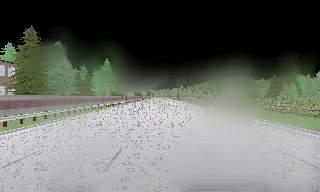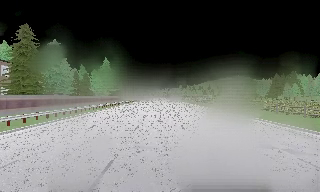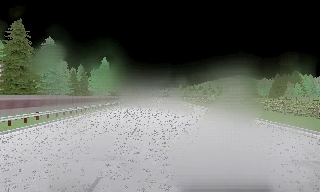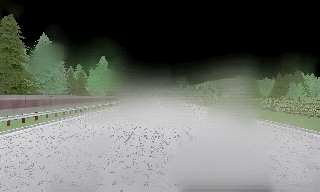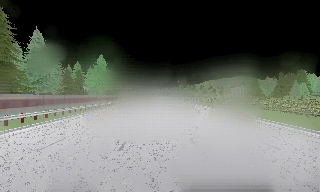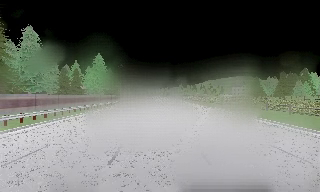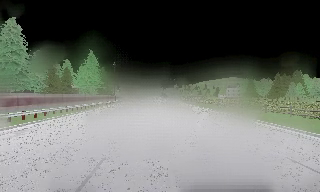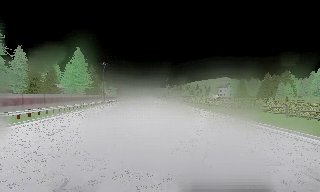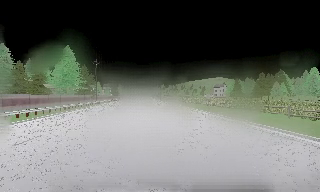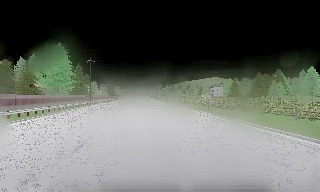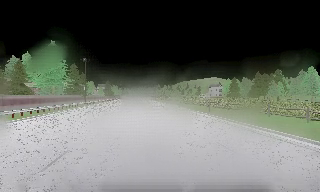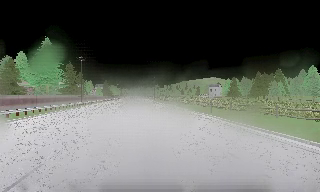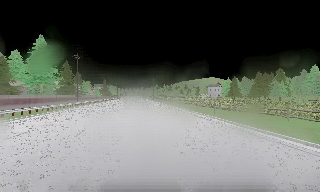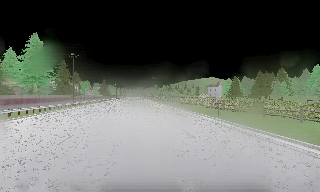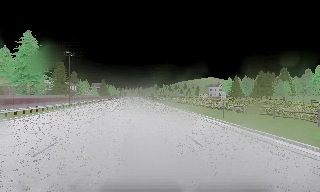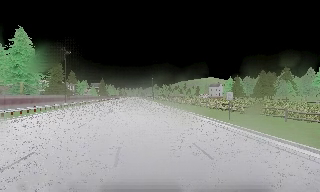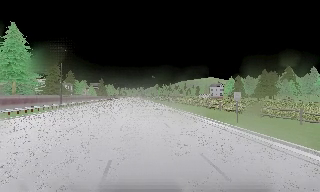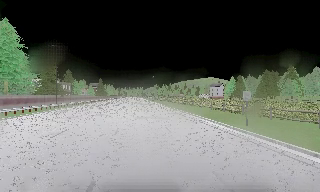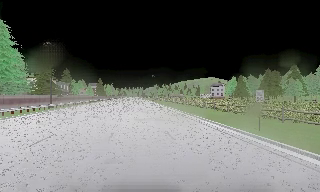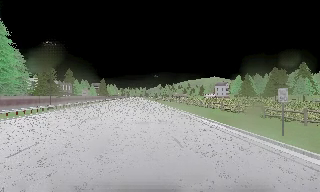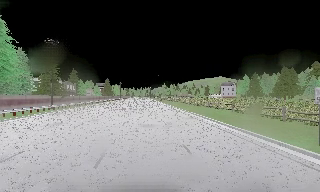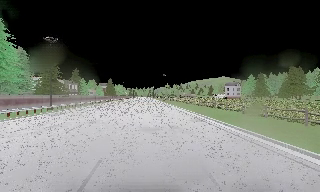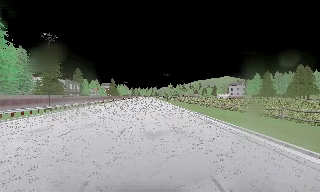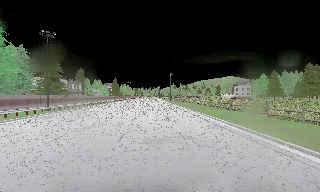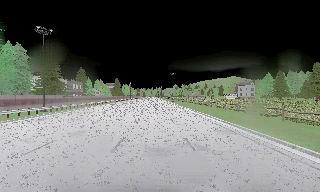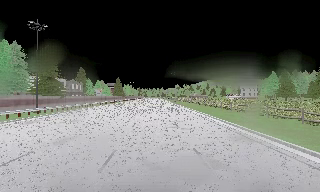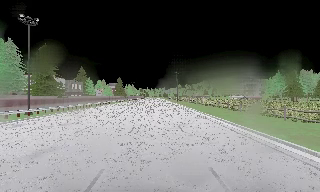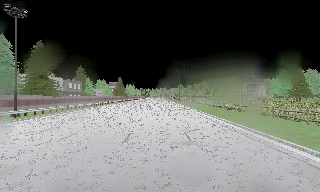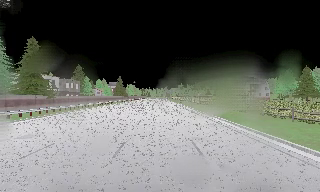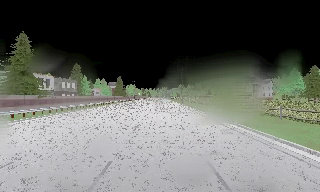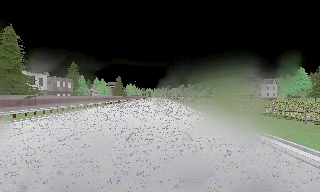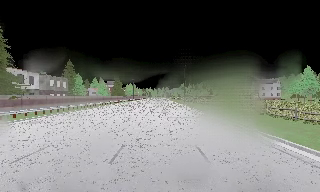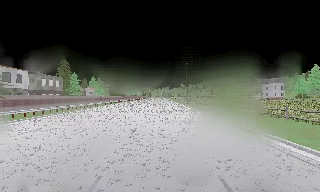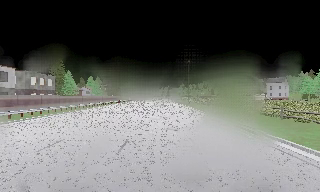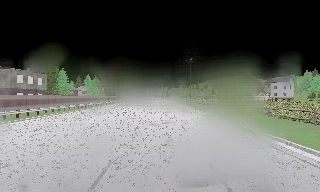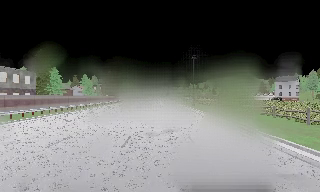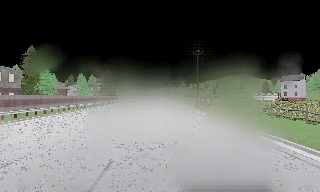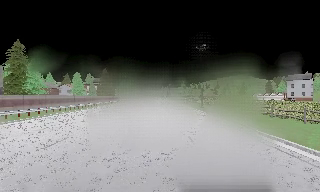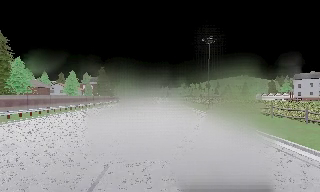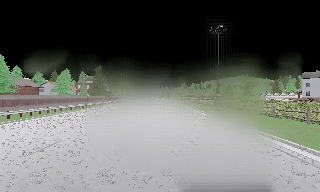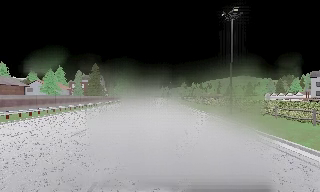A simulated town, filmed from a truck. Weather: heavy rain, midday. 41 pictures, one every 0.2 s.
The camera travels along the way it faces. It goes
forward.
0.0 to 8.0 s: The camera travels forward, about 85 m, so what stands in front looms larger. It gains speed.
The film runs forward here.
